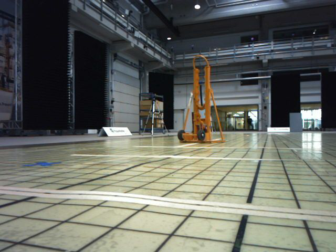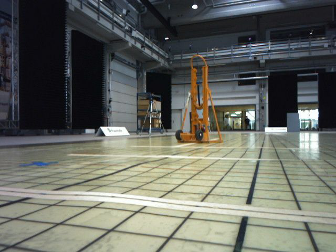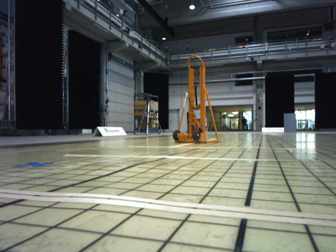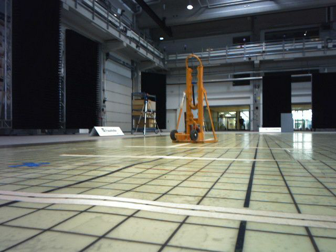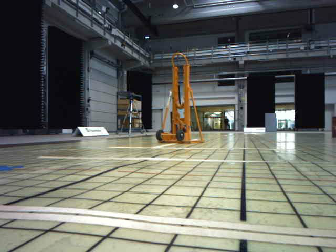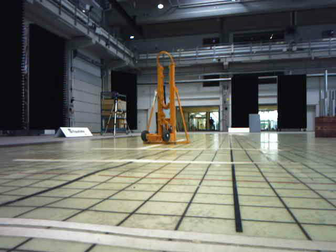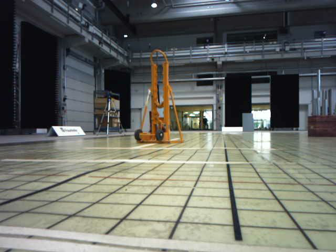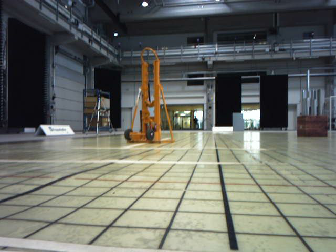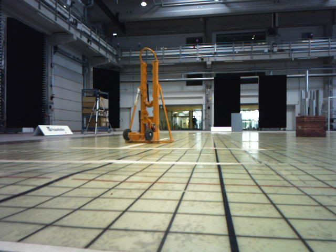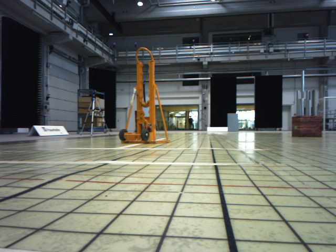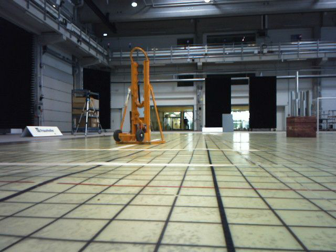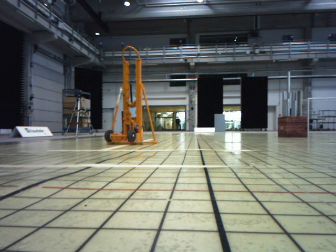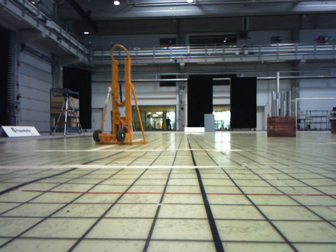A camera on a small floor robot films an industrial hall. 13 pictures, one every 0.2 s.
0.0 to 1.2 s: The camera swings to its right by about 10 degrees, and the scene slides to the left. It travels forward, about 0.2 m, so what stands in front looms larger.
1.2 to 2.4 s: The camera travels forward, about 0.2 m, so what stands in front looms larger.
The film runs forward here.
